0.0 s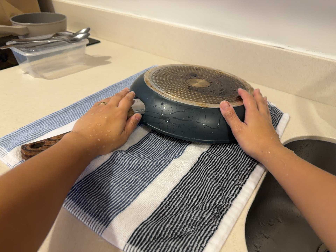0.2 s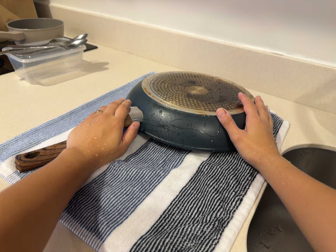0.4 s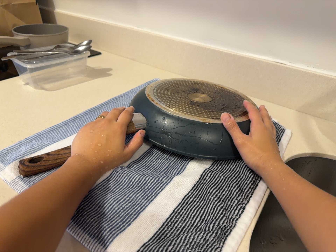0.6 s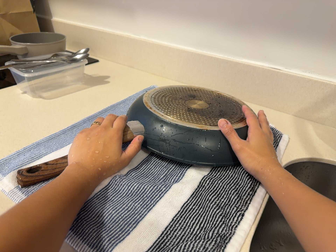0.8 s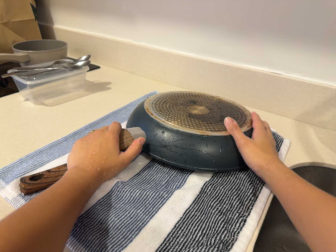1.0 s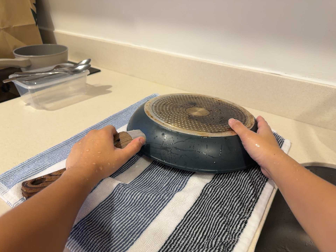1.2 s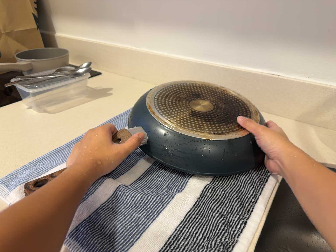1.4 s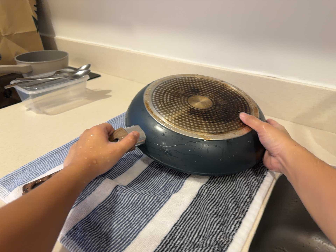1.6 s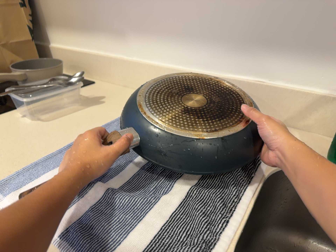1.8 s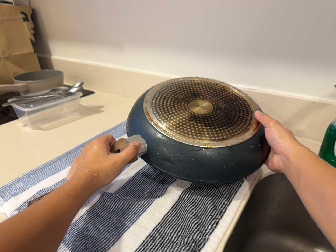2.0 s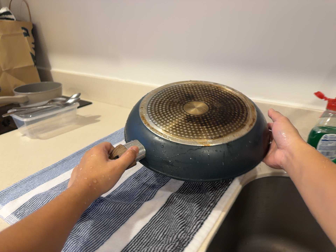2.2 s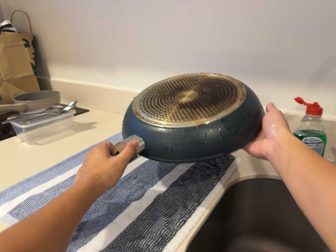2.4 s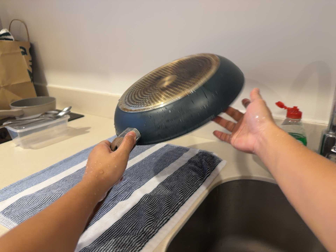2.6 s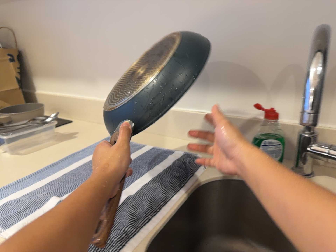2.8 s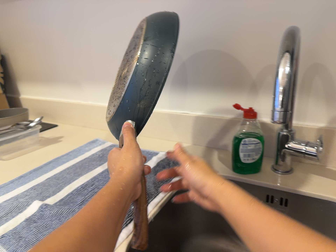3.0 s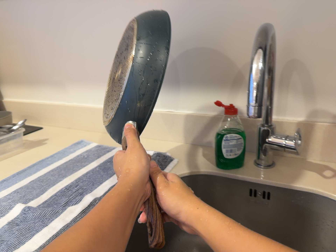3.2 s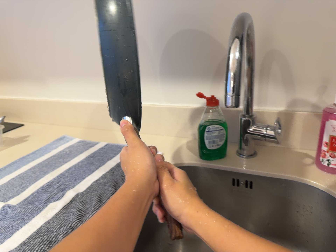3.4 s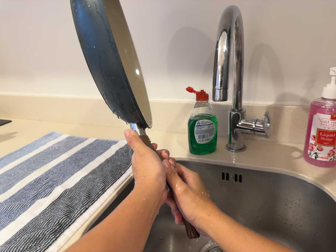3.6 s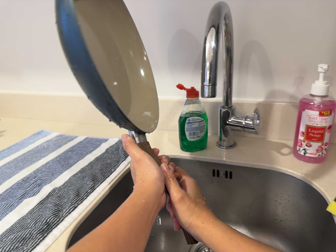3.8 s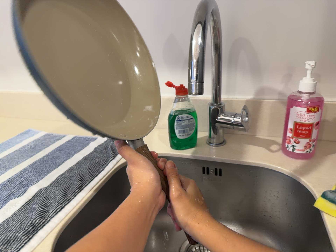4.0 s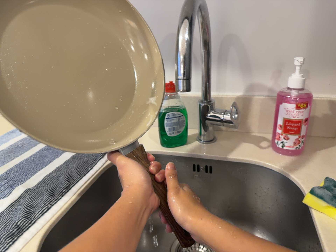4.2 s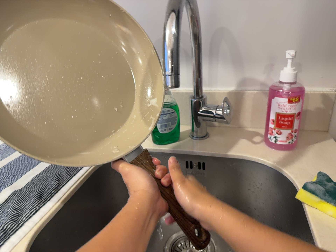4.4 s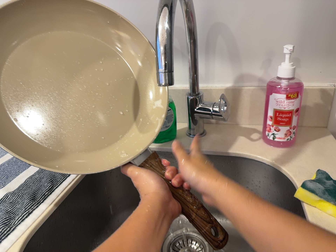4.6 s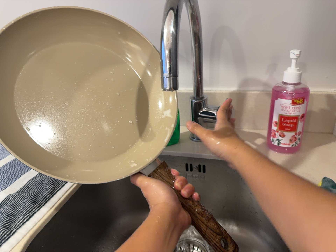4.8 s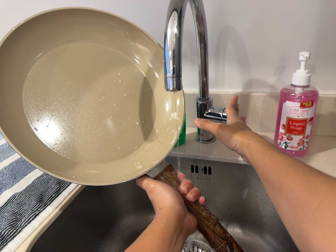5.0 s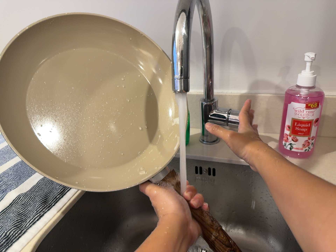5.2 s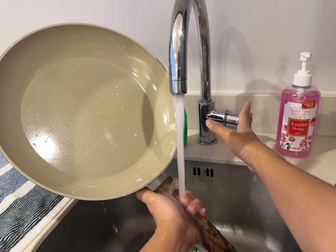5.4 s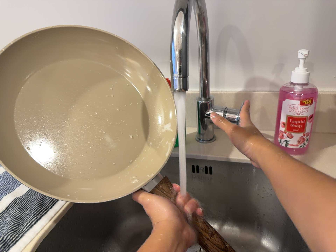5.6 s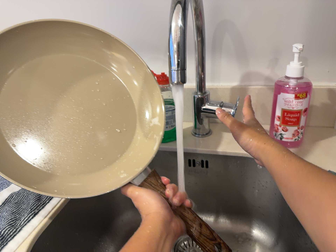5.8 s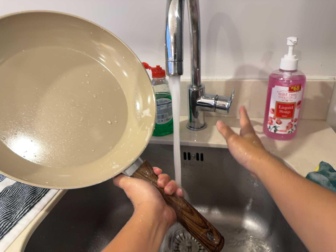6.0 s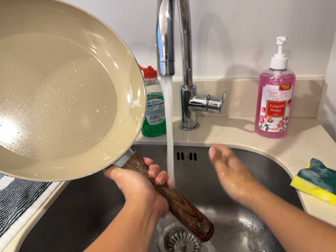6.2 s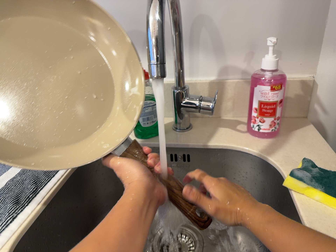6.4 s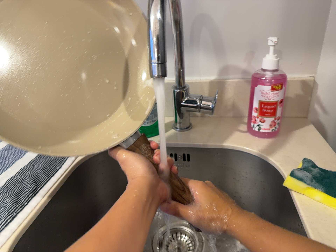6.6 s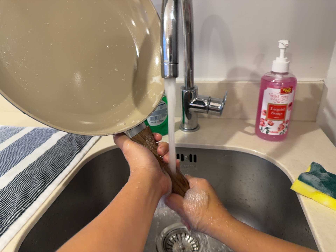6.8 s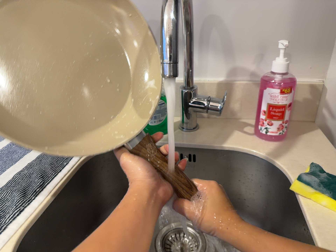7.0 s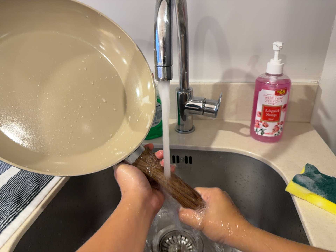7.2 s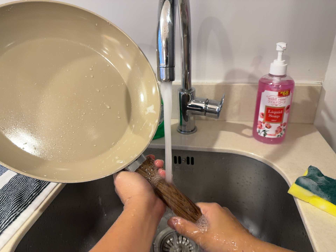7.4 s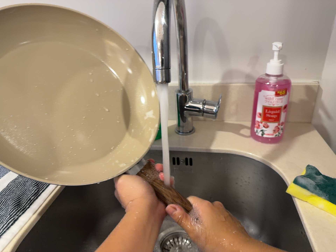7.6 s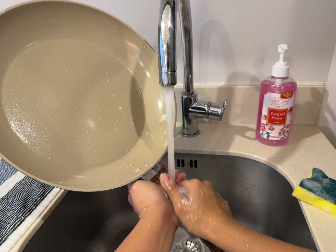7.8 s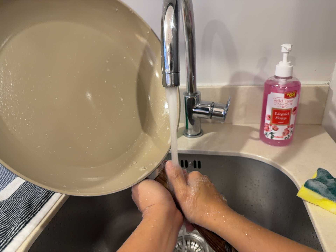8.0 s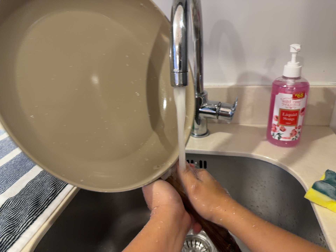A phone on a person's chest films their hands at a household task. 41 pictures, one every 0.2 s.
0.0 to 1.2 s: The camera shifts only a little, or ends up much as it began.
1.2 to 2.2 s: The camera travels backward and to its right, about 14 cm, so what stands in front gets smaller. Its aim tips toward the top of its view by about 10 degrees, and the scene shifts downward.
2.2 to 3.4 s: The camera swings to its right by about 10 degrees, and the scene slides to the left. It travels to its right and backward, about 12 cm, so close, fixed things drift to the left.
3.4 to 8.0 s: The camera shifts only a little, or ends up much as it began.
The film runs backward here.
